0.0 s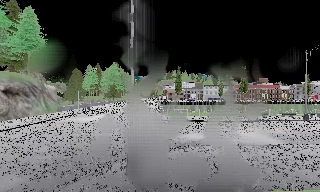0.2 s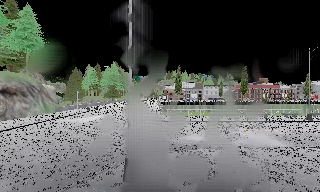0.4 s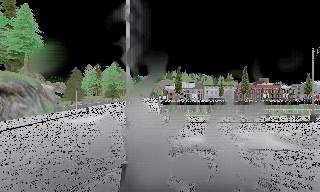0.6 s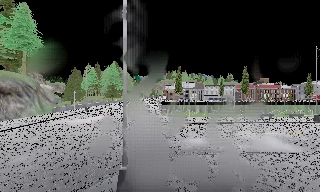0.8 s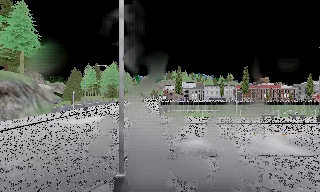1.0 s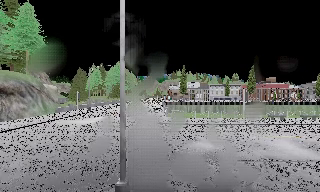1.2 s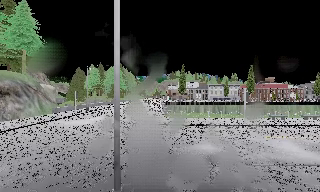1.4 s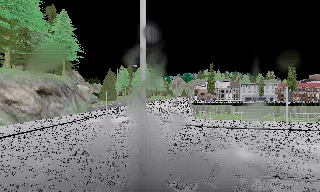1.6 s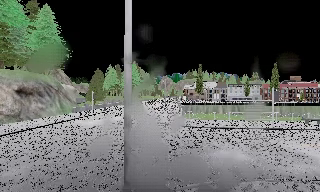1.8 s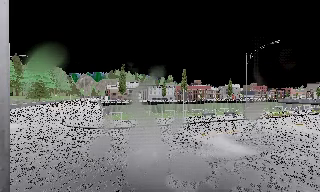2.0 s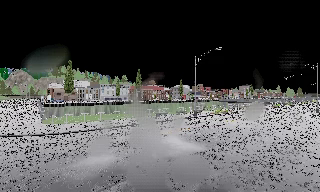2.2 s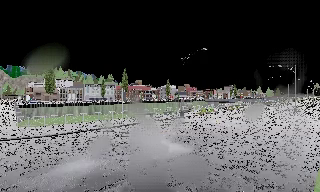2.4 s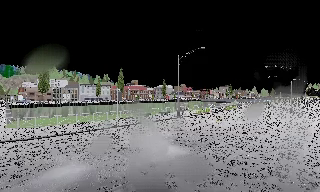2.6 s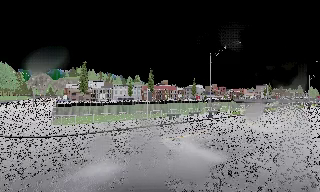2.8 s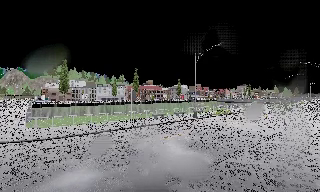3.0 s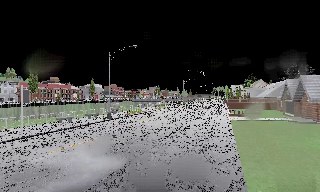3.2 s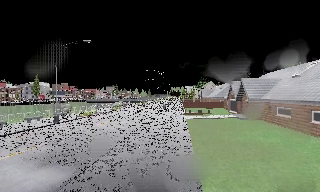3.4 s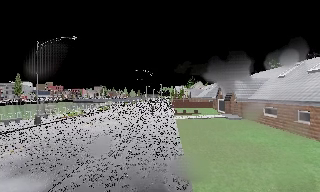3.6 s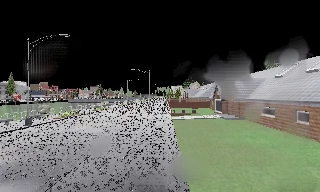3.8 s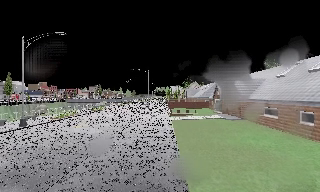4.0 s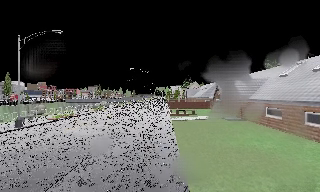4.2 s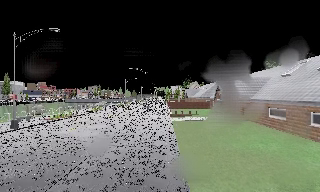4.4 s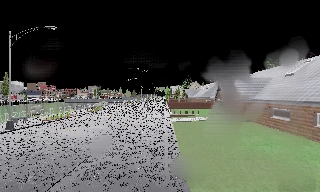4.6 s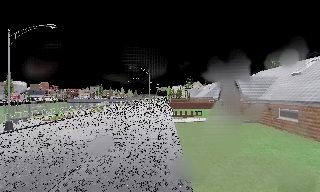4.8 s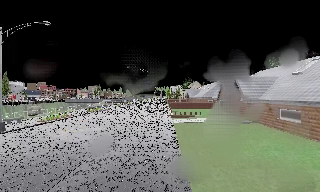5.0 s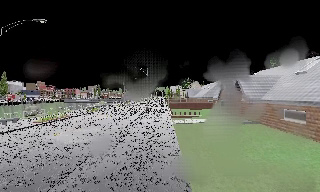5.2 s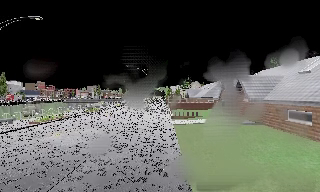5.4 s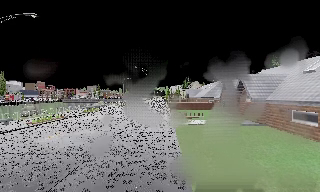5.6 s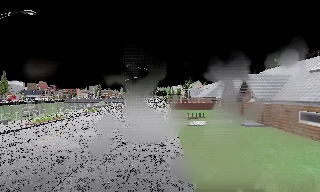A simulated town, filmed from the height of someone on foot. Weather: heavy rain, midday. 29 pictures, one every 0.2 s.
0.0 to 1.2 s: The camera travels forward, about 2 m, so what stands in front looms larger.
1.2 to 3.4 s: The scene slides to the left, as the camera pans about 85 degrees to its right. It travels forward, about 4 m.
3.4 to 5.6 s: The camera travels forward, about 4 m, so what stands in front looms larger.
The film runs forward here.
